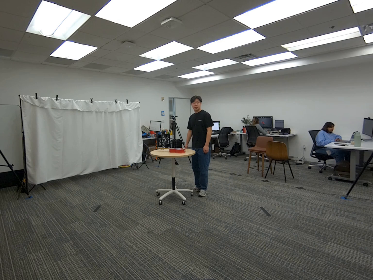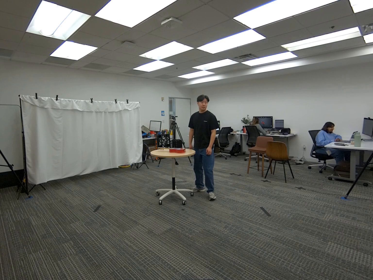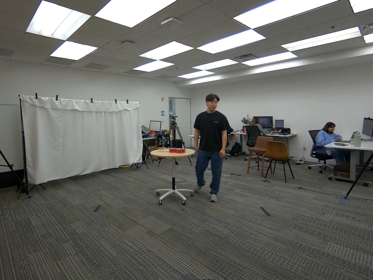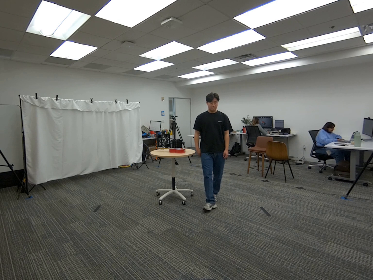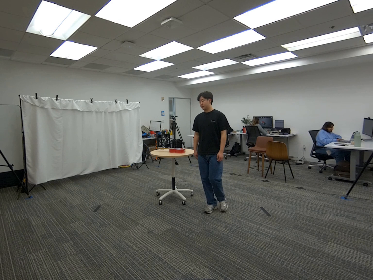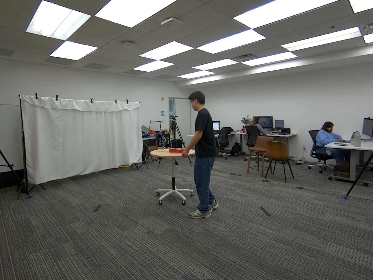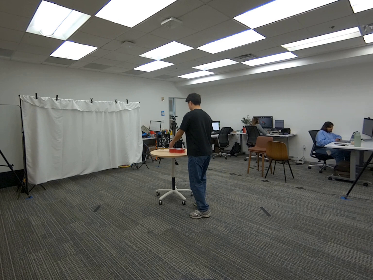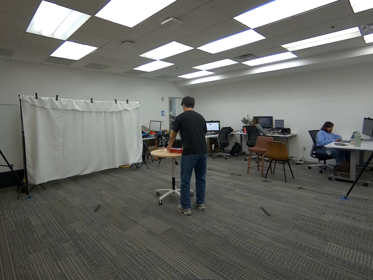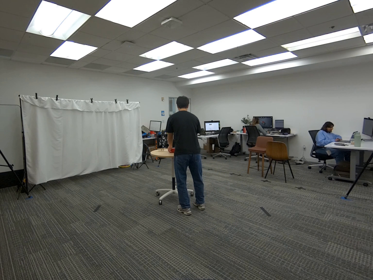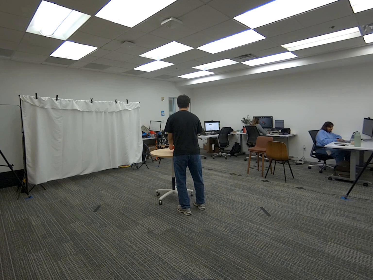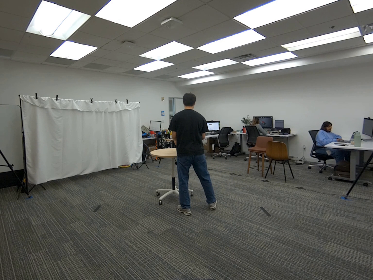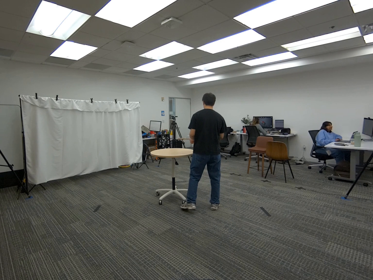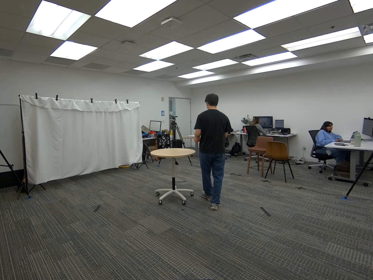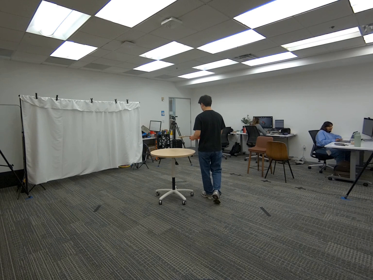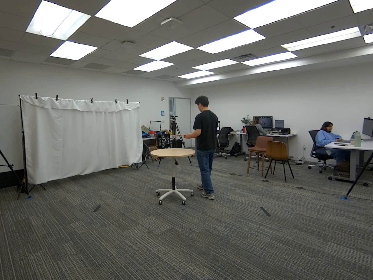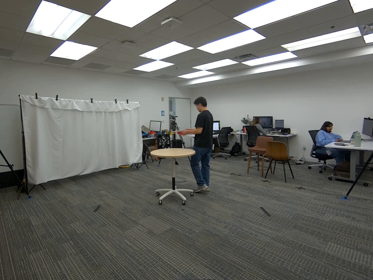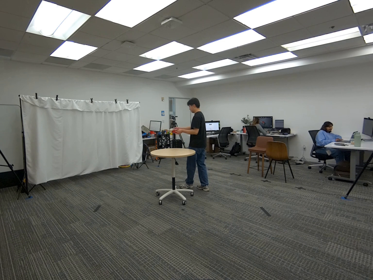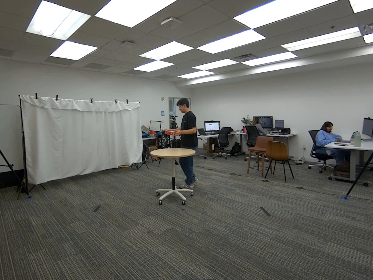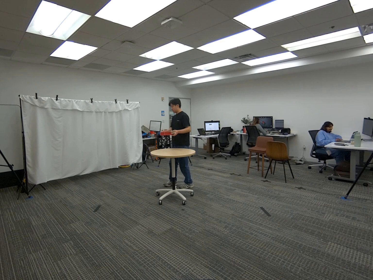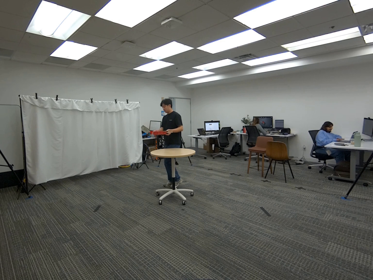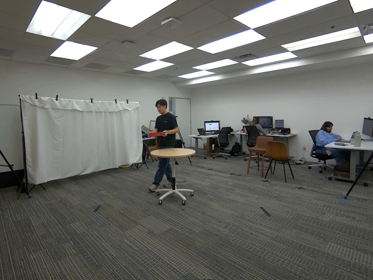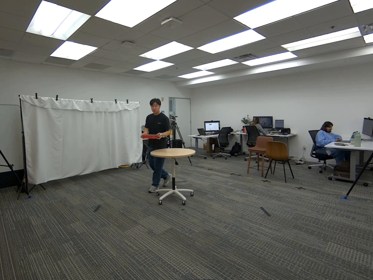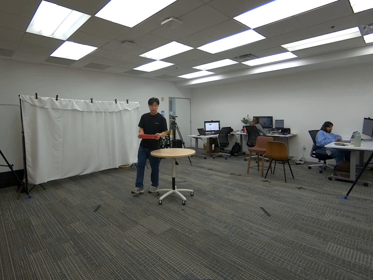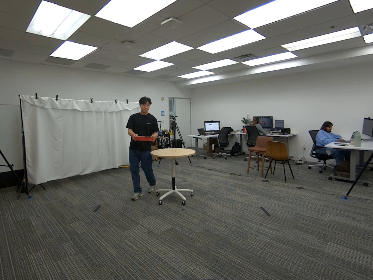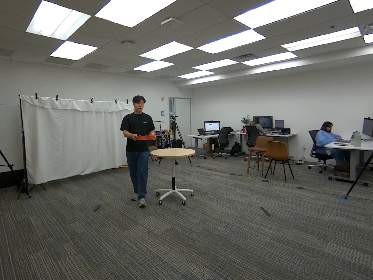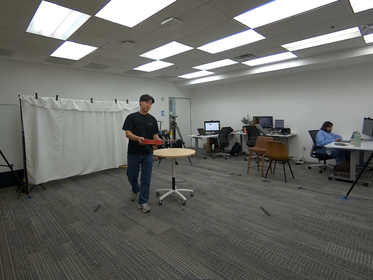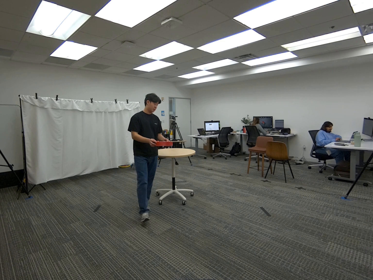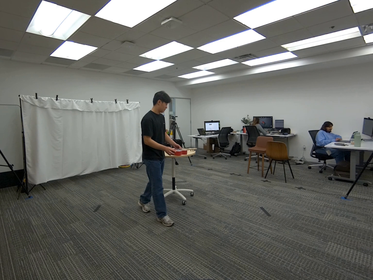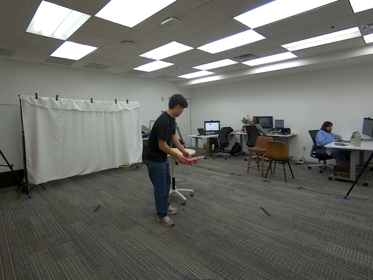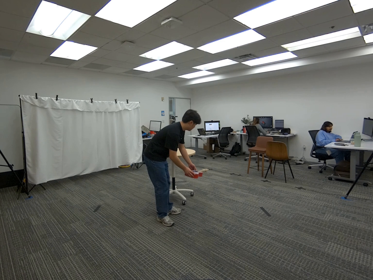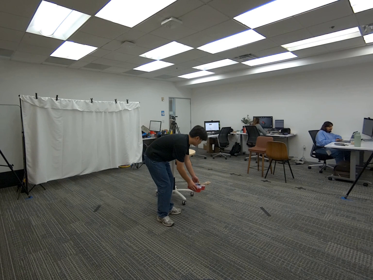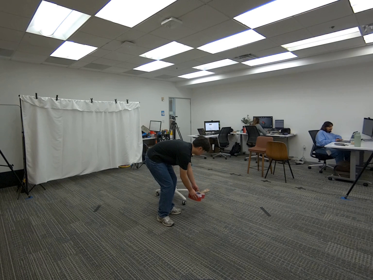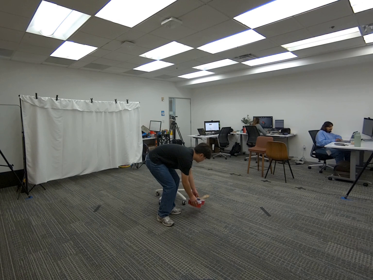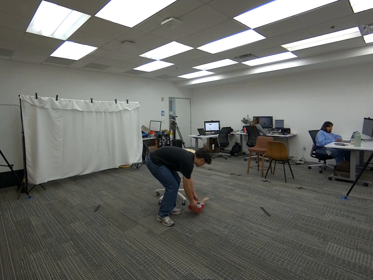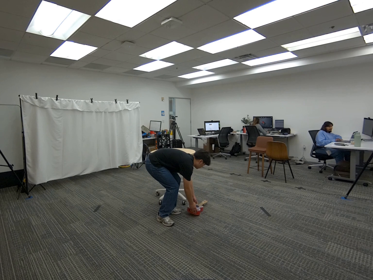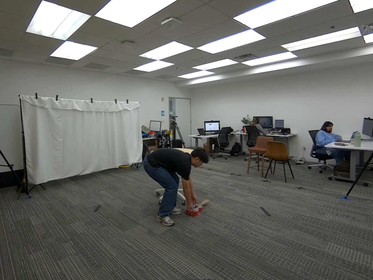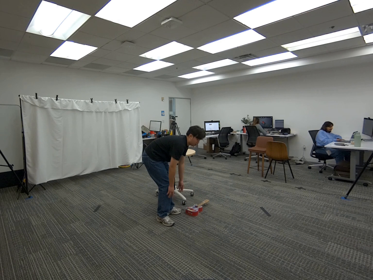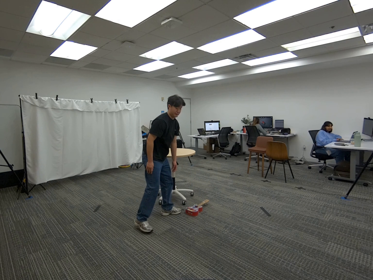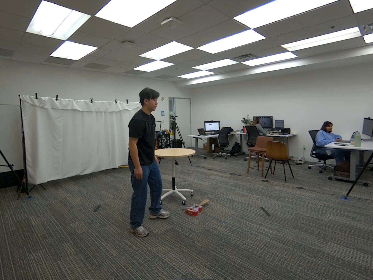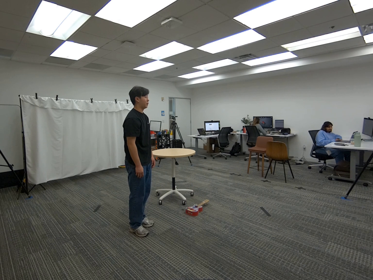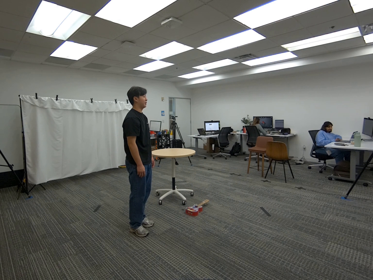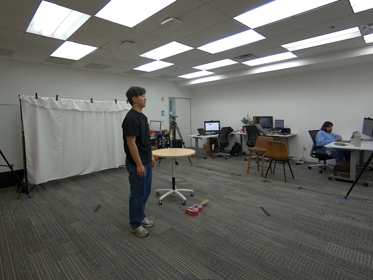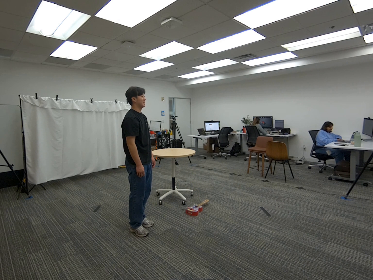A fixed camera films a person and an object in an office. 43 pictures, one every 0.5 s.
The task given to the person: Walk over to the guitar on the round table and pick up the guitar using both hands. Walk around the round table within the bounding area and place the guitar on the ground when finished.
